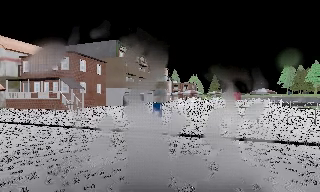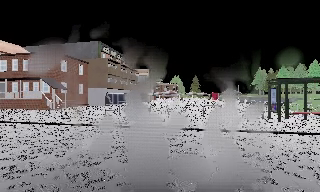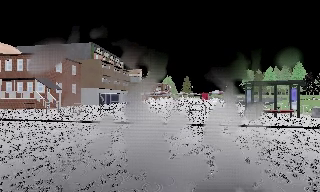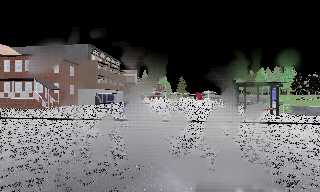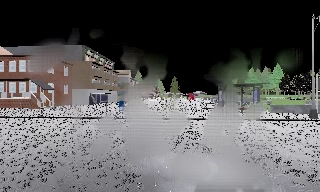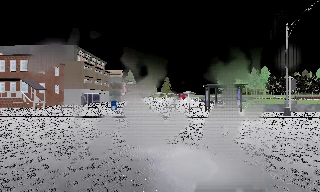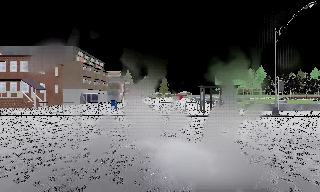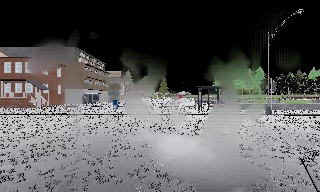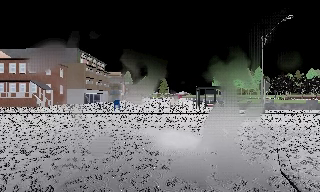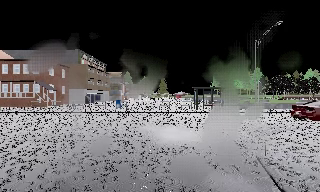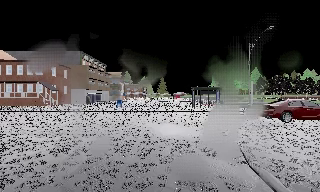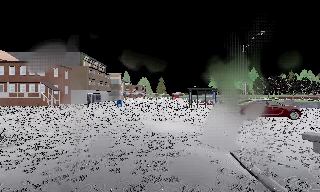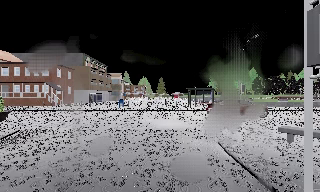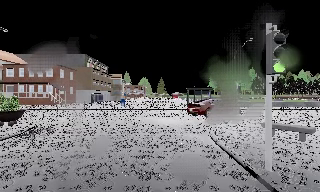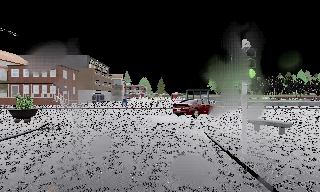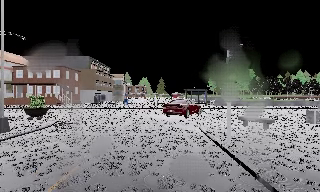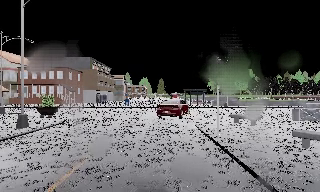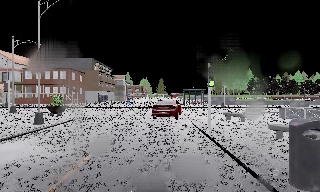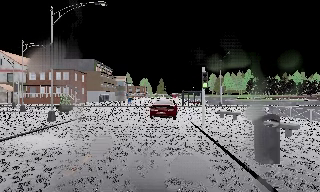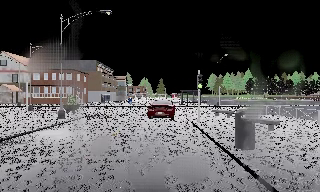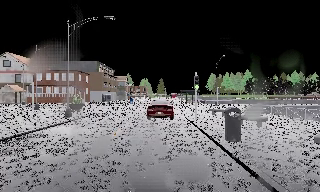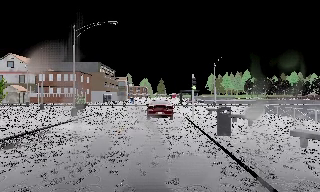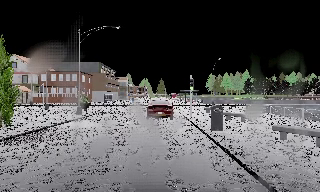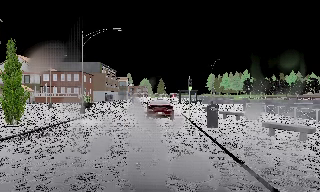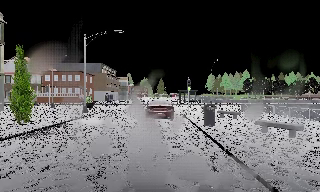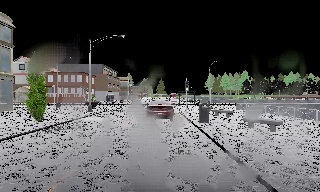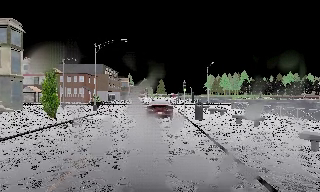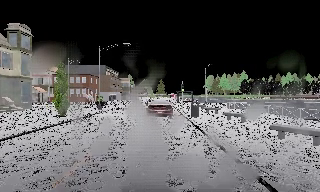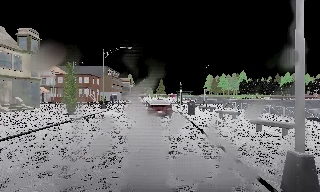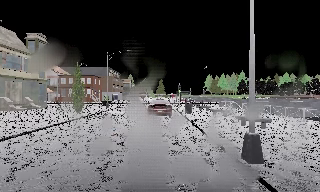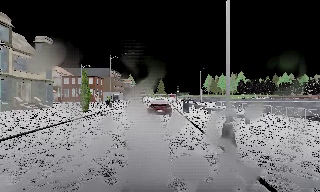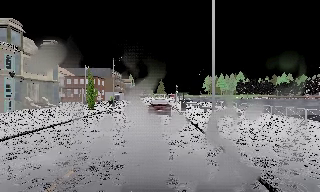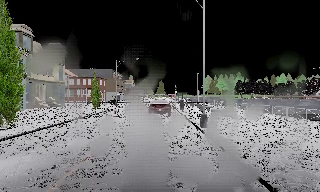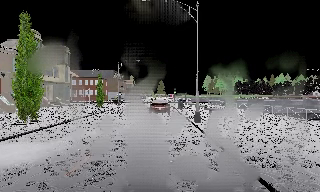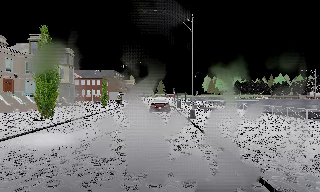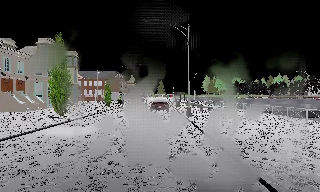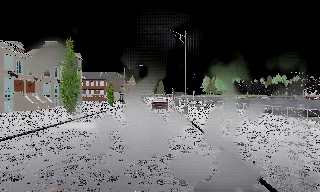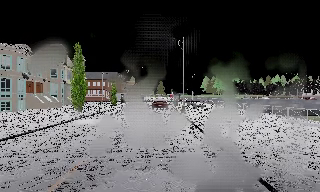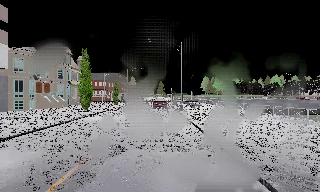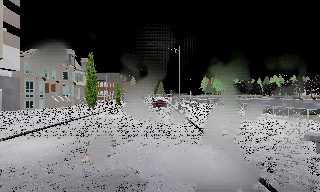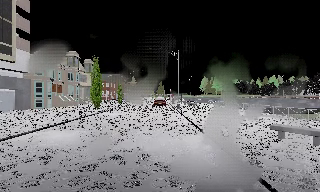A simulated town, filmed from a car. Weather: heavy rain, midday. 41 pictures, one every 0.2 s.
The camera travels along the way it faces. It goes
backward.
0.0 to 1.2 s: The camera swings to its right by about 15 degrees, and the scene slides to the left. It travels backward, about 7 m, so what stands in front gets smaller. It loses speed.
1.2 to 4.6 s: The camera travels backward, about 16 m, so what stands in front gets smaller.
4.6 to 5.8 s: The camera travels backward, about 7 m, so what stands in front gets smaller. It gains speed.
5.8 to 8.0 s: The camera travels backward, about 16 m, so what stands in front gets smaller.
The film runs backward here.
